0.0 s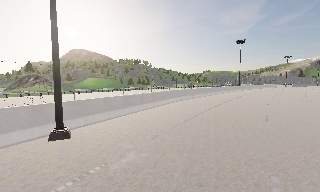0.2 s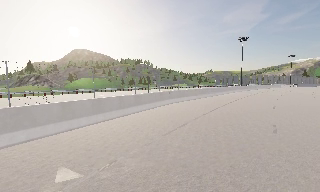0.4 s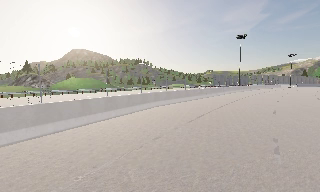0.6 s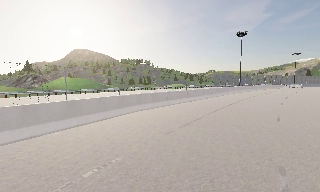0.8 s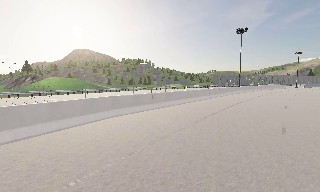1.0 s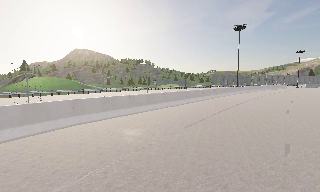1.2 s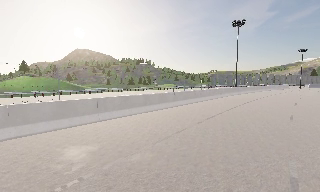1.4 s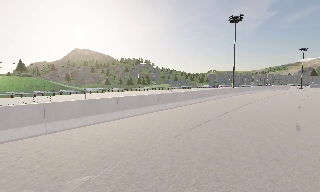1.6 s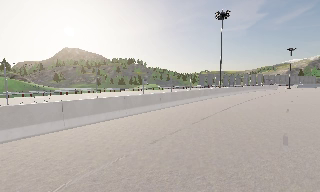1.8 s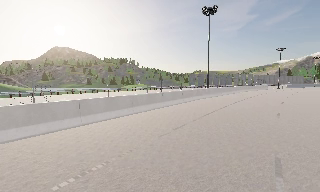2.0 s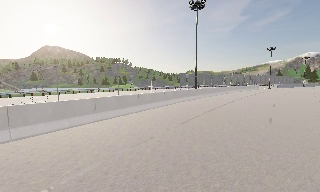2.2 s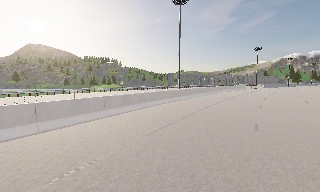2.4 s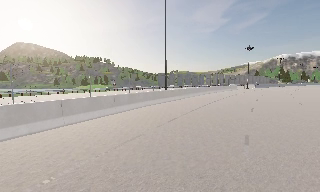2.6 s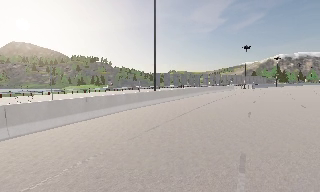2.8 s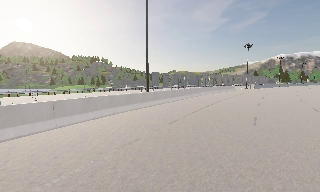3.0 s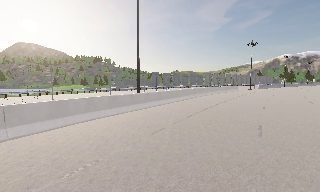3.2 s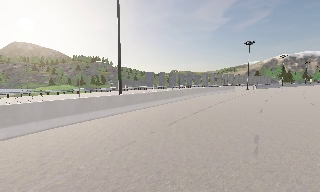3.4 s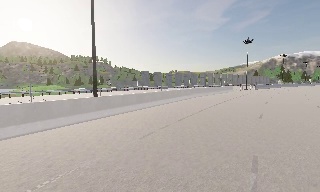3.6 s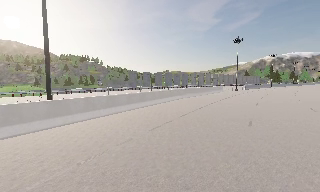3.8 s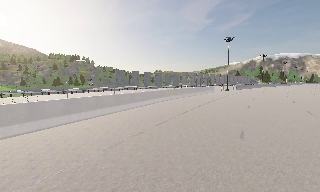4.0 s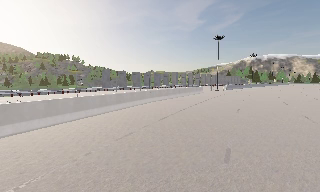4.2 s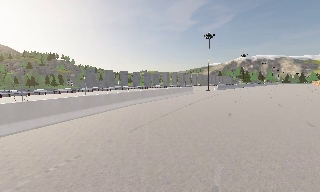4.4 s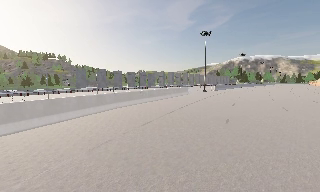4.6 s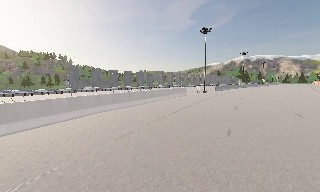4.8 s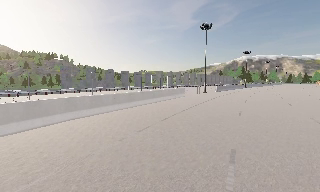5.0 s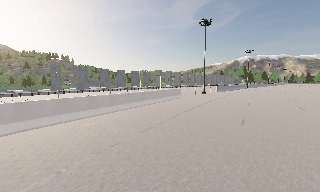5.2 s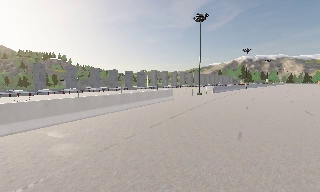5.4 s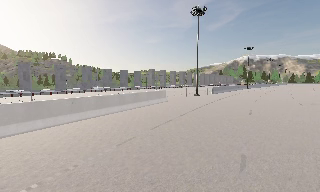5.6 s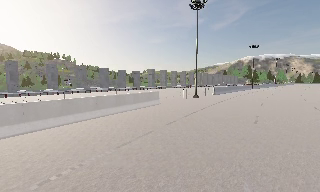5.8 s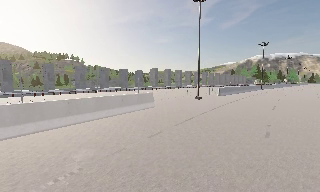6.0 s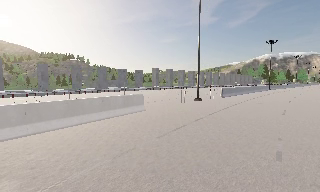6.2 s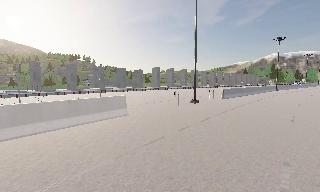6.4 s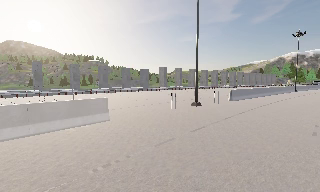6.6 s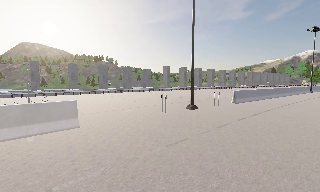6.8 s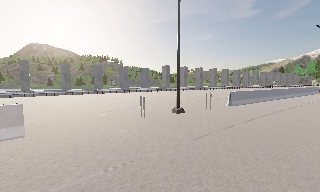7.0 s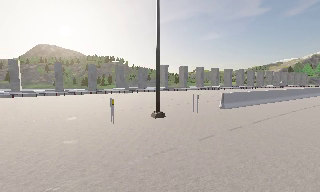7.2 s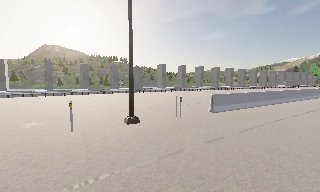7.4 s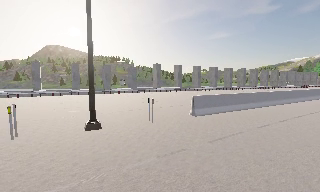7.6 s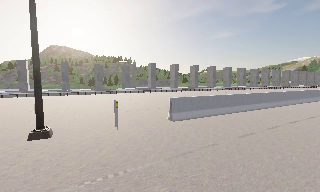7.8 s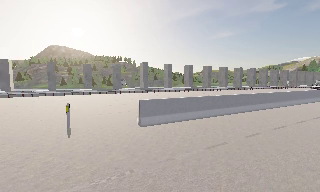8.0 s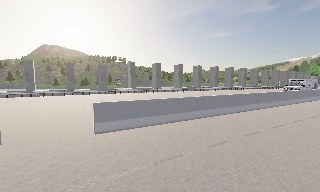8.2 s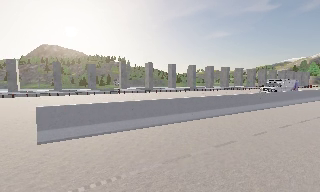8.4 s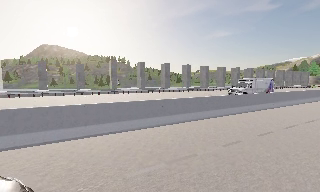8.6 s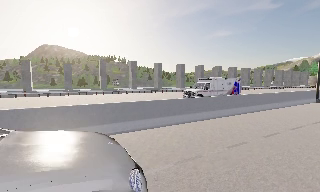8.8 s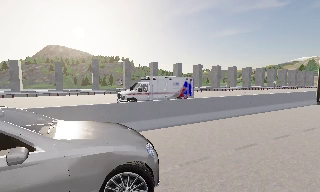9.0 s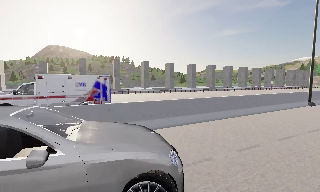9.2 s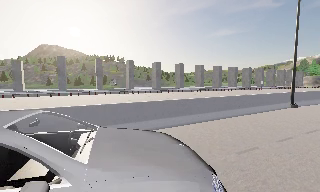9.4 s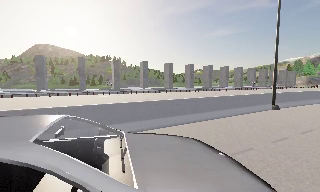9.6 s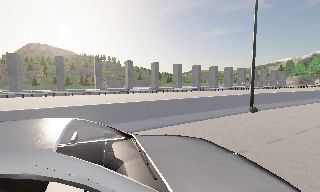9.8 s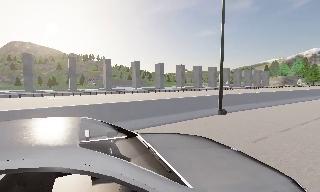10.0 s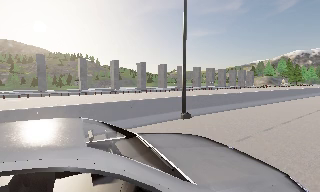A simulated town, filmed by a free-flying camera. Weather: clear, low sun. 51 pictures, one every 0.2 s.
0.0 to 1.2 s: The camera travels forward and to its right, about 14 m, so what stands in front looms larger.
1.2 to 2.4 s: The scene slides to the left, as the camera pans about 15 degrees to its right. It travels forward and to its right, about 13 m, so what stands in front looms larger.
2.4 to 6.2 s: The camera travels forward and to its right, about 40 m, so what stands in front looms larger.
6.2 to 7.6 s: The camera pans to its left, which is counterclockwise from overhead, by about 15 degrees. It travels to its right and forward, about 14 m, so close, fixed things drift to the left.
7.6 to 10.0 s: The camera travels to its right and forward, about 25 m, so close, fixed things drift to the left.
The film runs forward here.
